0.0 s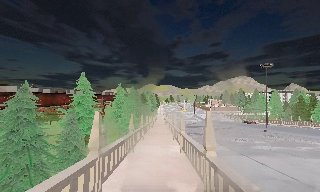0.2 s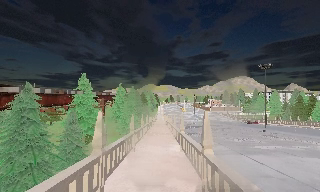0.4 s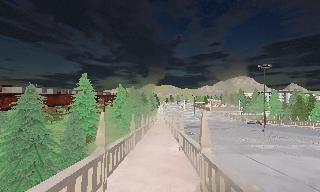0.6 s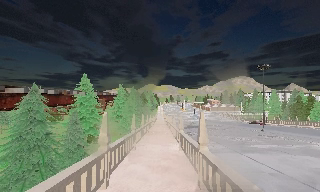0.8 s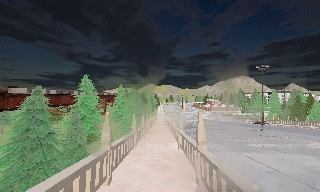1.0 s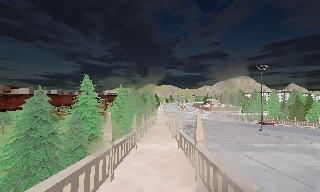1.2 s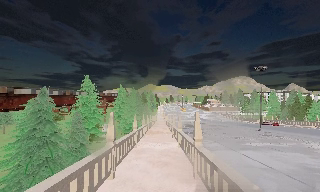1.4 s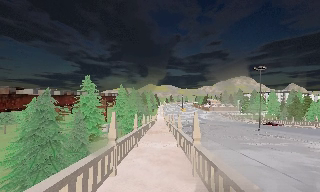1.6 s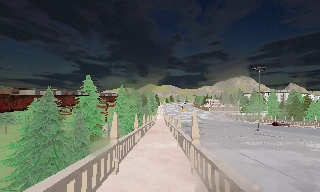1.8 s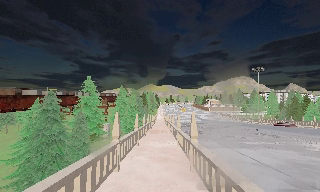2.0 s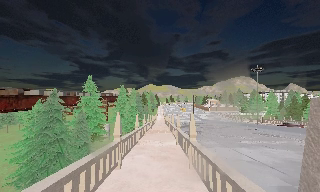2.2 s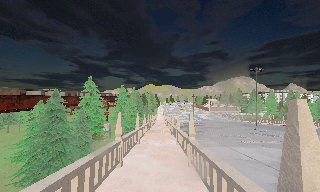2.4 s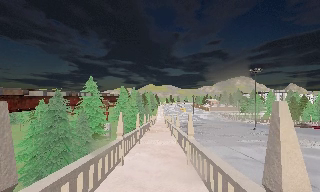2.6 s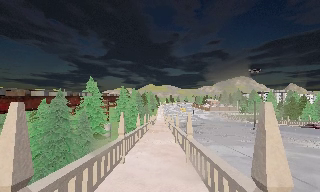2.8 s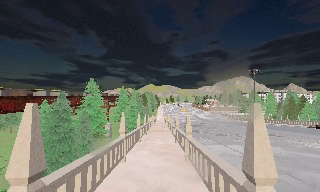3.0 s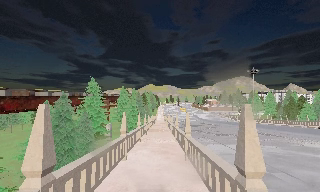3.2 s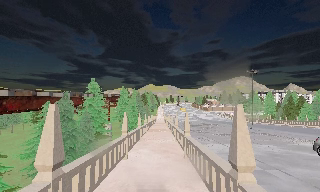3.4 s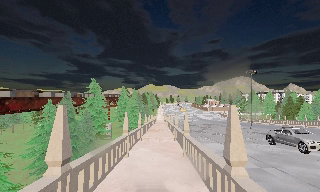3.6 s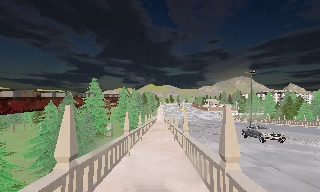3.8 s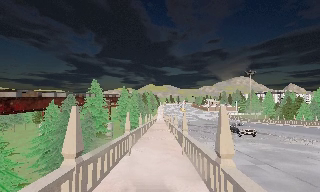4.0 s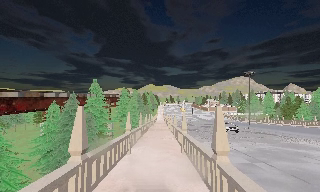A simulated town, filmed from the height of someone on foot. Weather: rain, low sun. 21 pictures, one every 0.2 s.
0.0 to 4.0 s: The camera travels backward, about 5 m, so what stands in front gets smaller.
The film runs backward here.
